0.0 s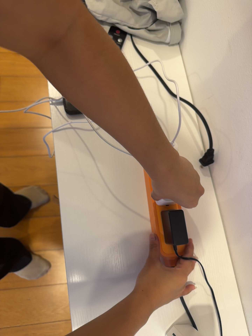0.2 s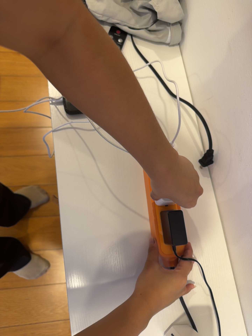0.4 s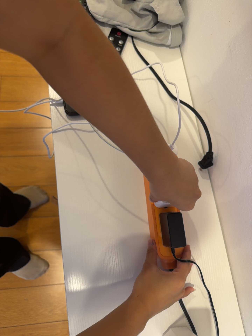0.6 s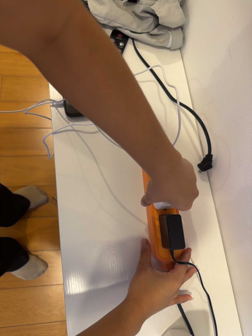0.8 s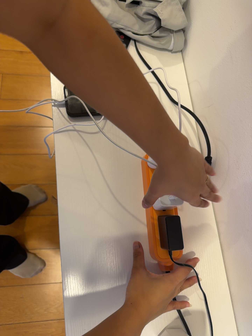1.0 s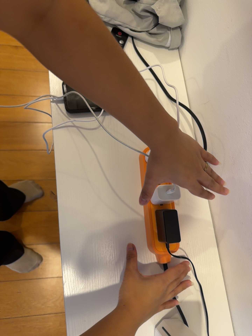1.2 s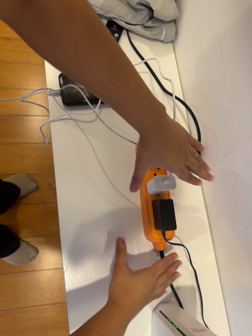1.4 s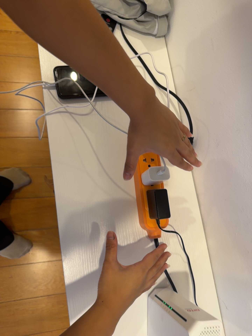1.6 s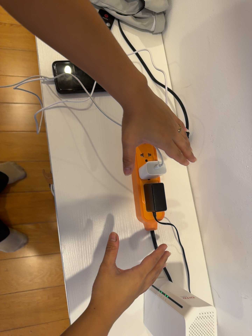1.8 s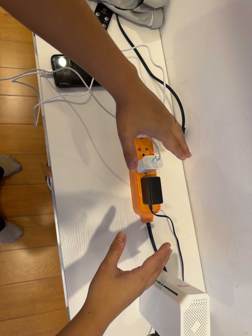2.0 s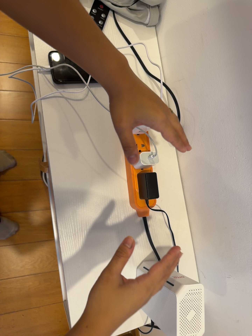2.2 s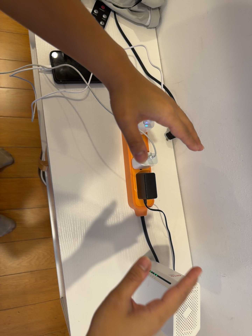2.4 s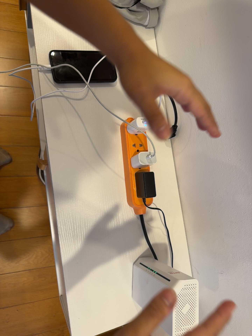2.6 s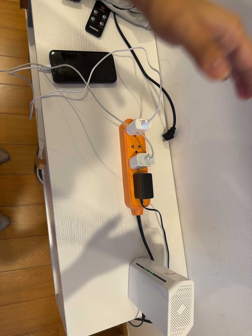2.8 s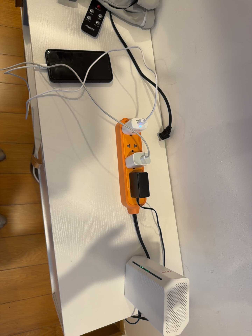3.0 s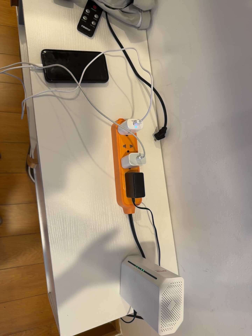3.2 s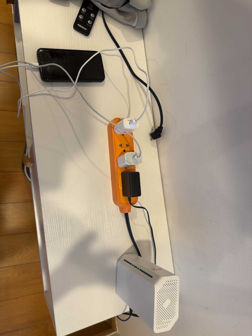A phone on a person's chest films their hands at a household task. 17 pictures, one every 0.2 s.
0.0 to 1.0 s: The camera shifts only a little, or ends up much as it began.
1.0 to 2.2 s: The camera pans to its right by about 10 degrees. It travels backward and to its left, about 9 cm, so what stands in front gets smaller.
2.2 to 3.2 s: The camera shifts only a little, or ends up much as it began.
The film runs backward here.
